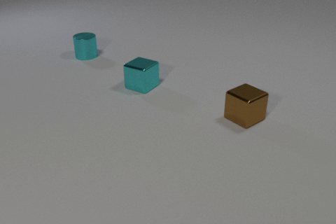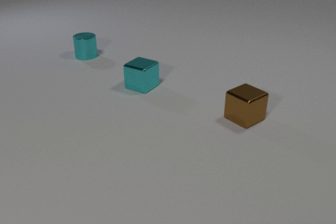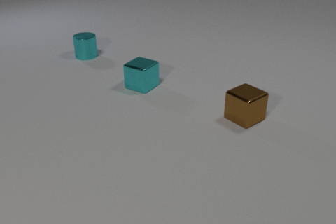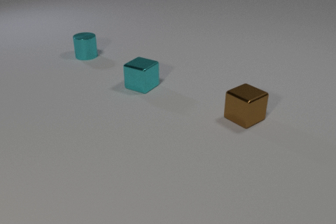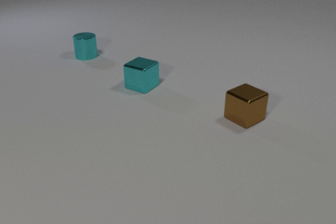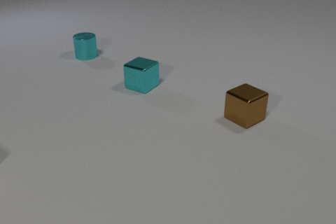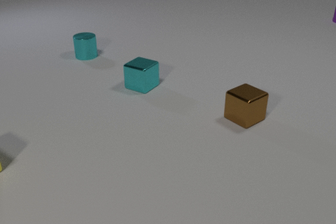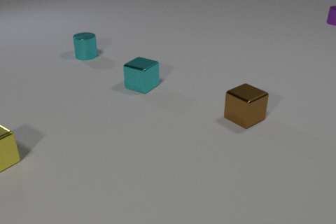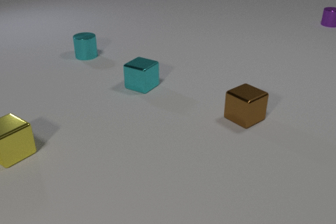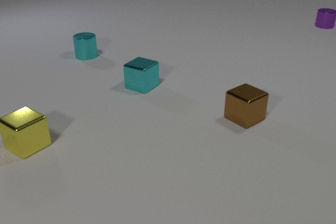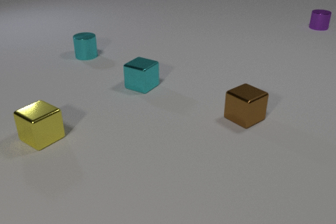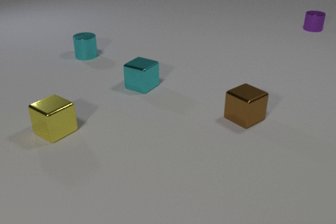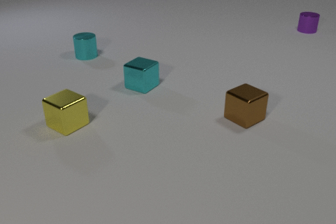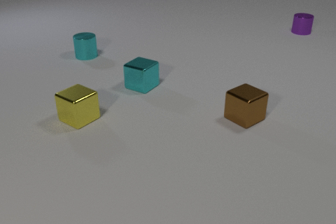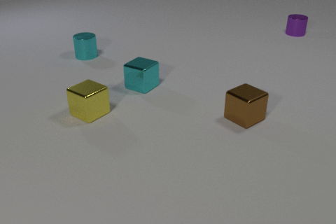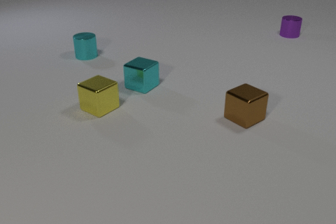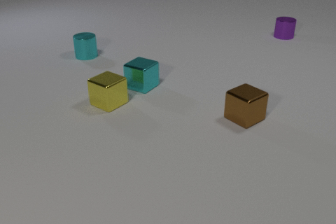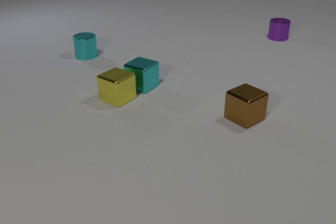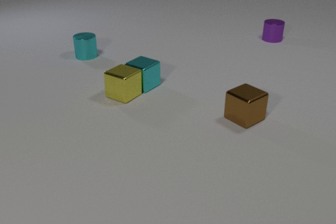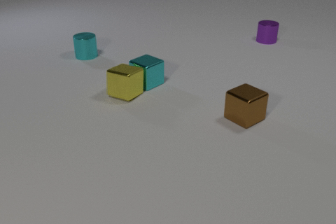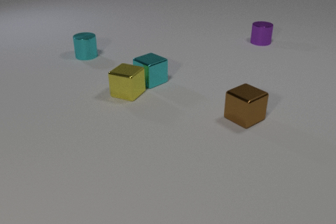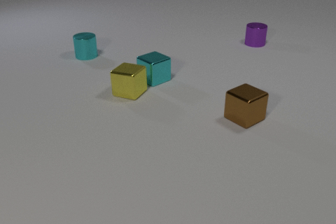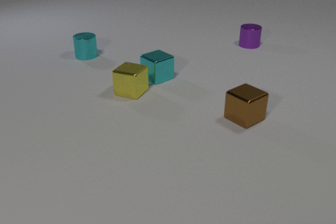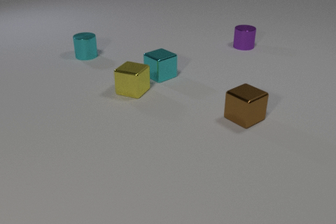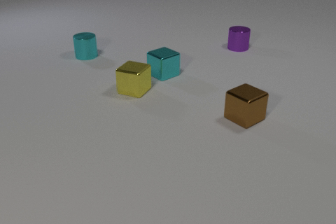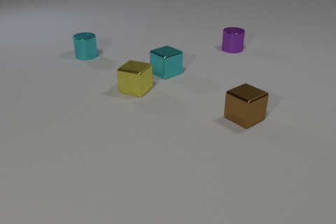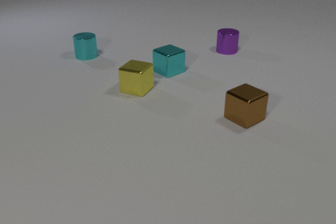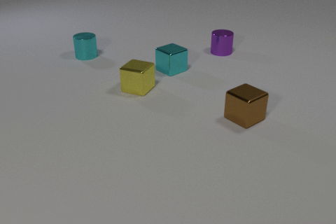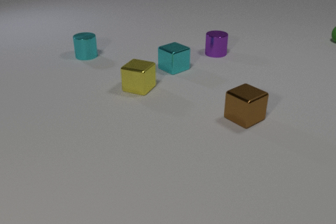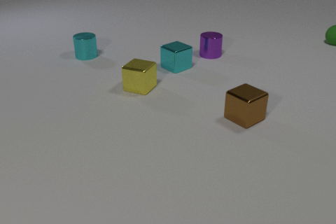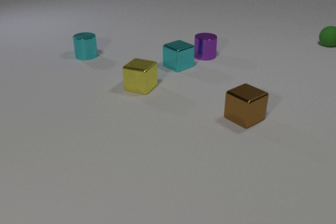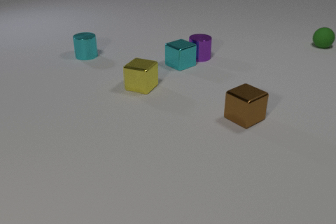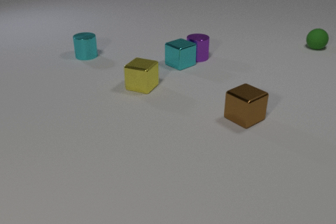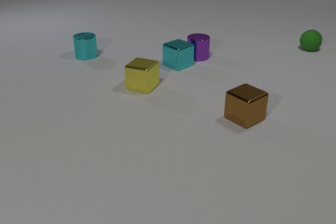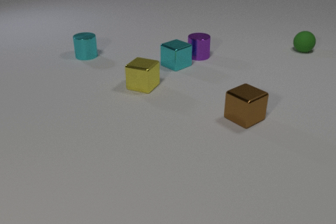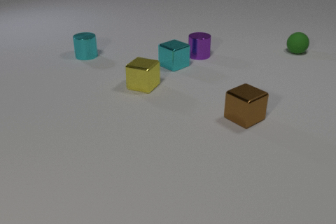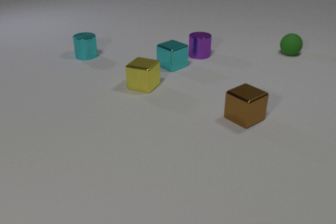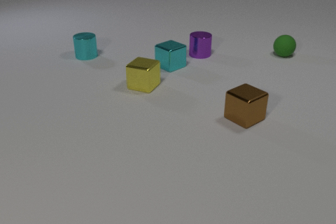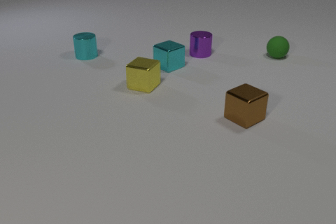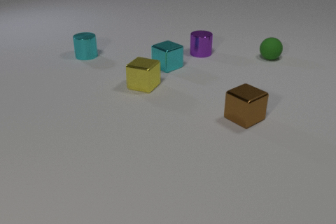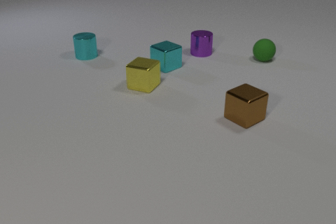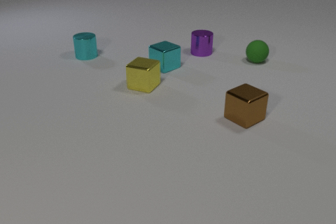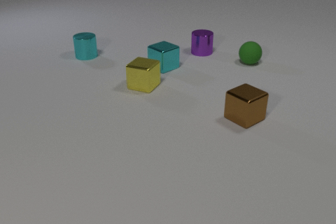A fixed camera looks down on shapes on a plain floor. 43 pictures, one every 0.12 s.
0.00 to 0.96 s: The yellow metal cube comes in at the left edge, slides to the right and away from the camera. The purple metal cylinder comes in at the right edge, slides toward the camera and to the left.
0.96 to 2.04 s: The yellow metal cube slides to the right and away from the camera. The purple metal cylinder slides toward the camera and to the left.
2.04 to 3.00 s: The yellow metal cube slides to the right and away from the camera. The cyan metal cube slides away from the camera and to the right. The purple metal cylinder slides to the left and toward the camera. The yellow metal cube and the cyan metal cube collide.
3.00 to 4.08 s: The yellow metal cube slides to the right and away from the camera. The cyan metal cube slides away from the camera and to the right. The green rubber sphere comes in at the right edge, rolls toward the camera and to the left. The purple metal cylinder slides to the left and toward the camera. The cyan metal cube and the purple metal cylinder collide.
4.08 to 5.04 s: The cyan metal cube slides to the left and toward the camera. The green rubber sphere rolls to the left and toward the camera. The purple metal cylinder slides away from the camera.
How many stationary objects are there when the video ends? 3.
What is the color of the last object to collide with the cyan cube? purple.
Are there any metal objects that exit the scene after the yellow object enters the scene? no.
